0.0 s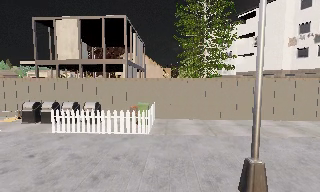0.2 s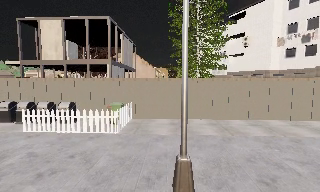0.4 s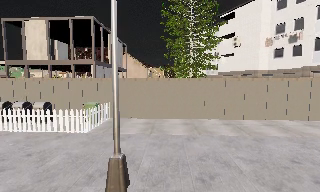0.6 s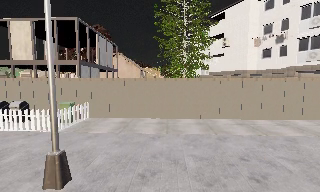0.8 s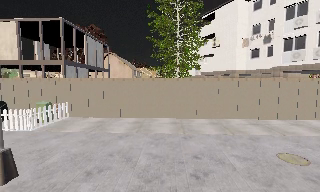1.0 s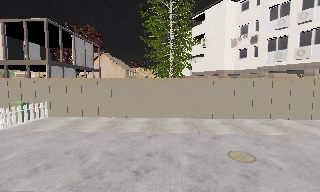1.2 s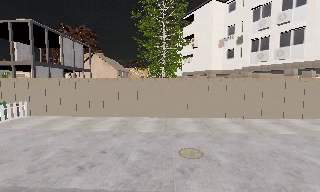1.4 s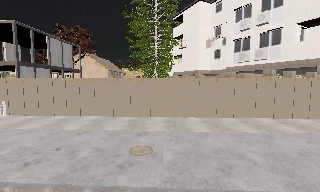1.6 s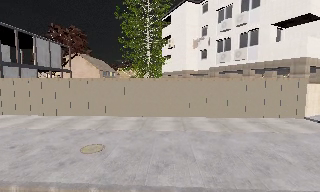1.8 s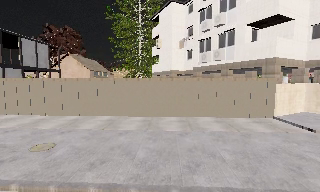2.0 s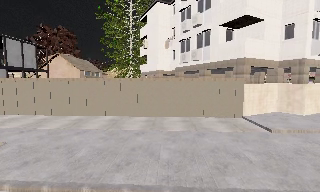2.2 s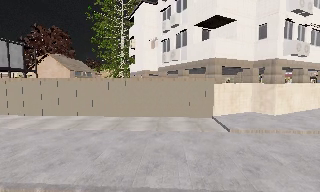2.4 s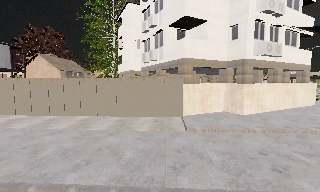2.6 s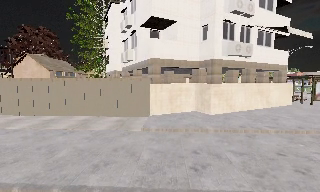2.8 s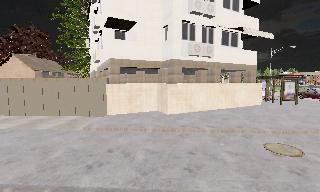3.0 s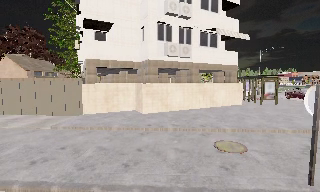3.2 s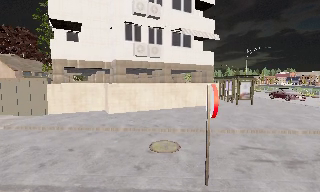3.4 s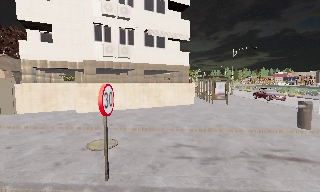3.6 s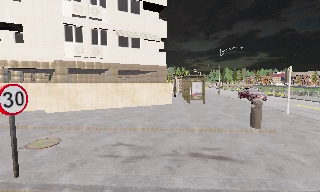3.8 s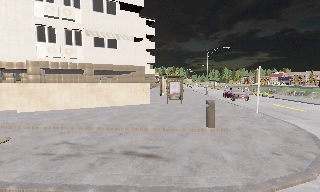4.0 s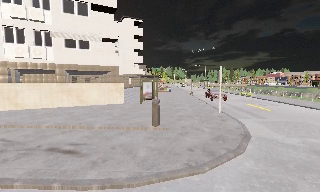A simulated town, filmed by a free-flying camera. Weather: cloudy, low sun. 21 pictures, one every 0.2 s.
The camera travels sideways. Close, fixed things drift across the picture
to the left.
0.0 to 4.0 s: The camera travels to its right, about 35 m, so close, fixed things drift to the left.
The film runs backward here.
